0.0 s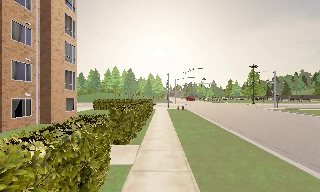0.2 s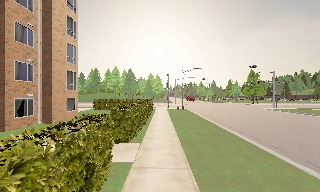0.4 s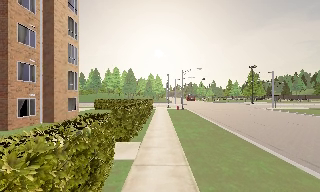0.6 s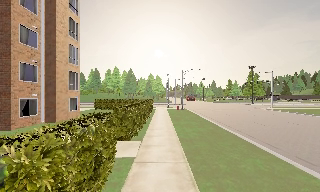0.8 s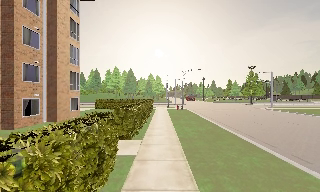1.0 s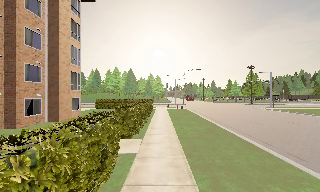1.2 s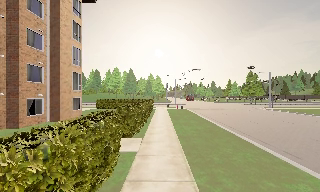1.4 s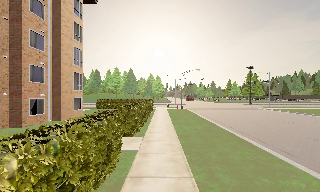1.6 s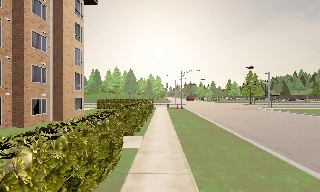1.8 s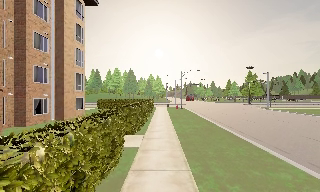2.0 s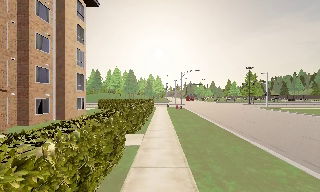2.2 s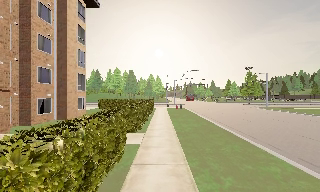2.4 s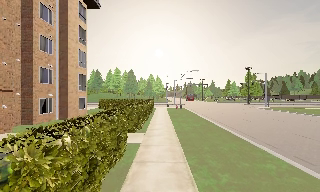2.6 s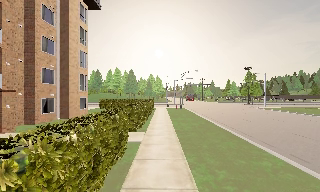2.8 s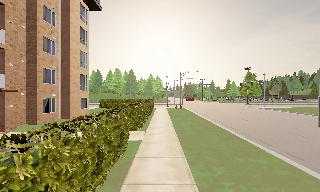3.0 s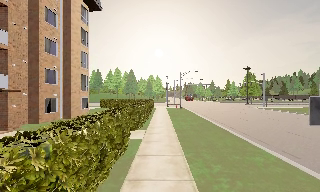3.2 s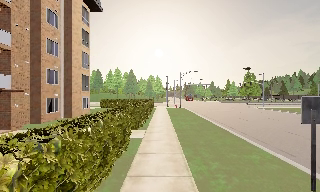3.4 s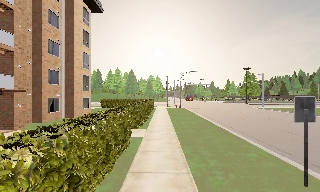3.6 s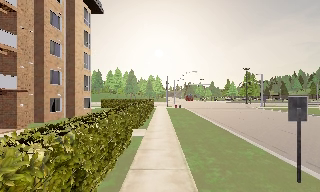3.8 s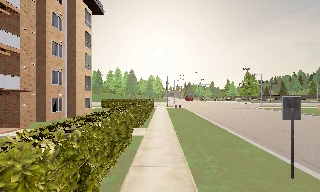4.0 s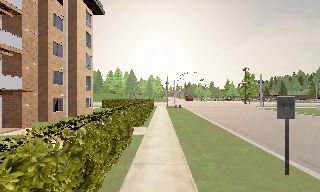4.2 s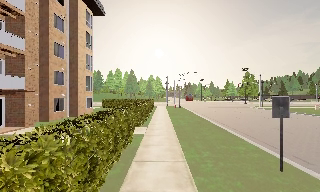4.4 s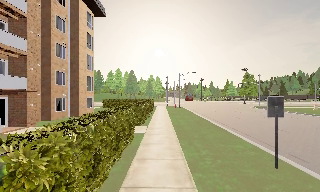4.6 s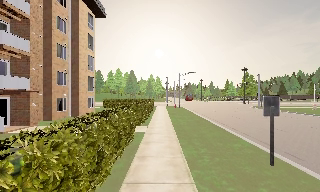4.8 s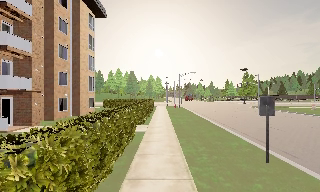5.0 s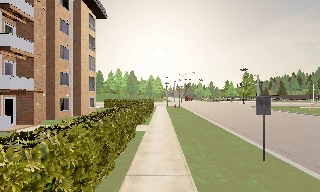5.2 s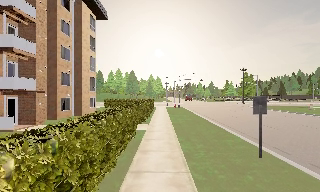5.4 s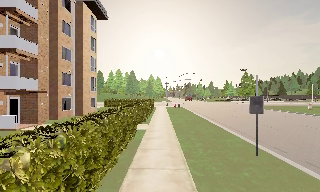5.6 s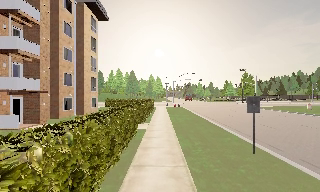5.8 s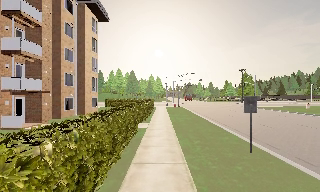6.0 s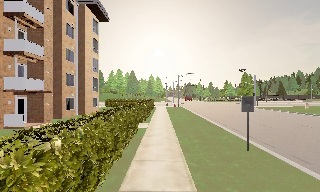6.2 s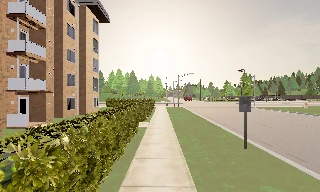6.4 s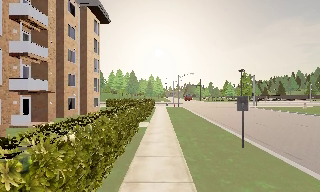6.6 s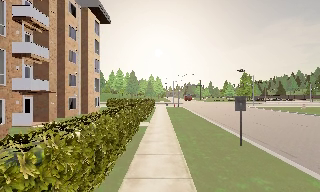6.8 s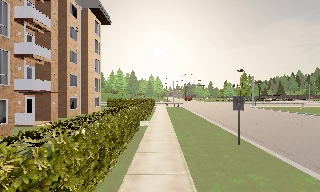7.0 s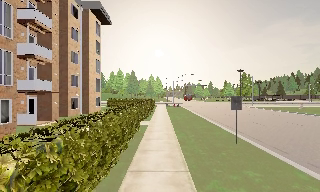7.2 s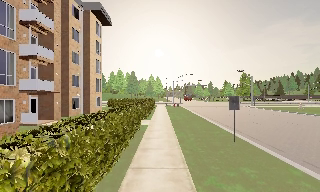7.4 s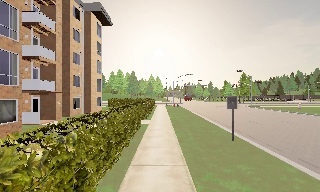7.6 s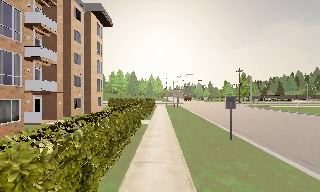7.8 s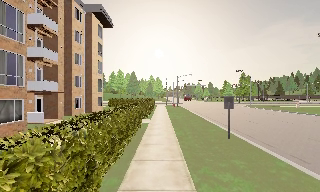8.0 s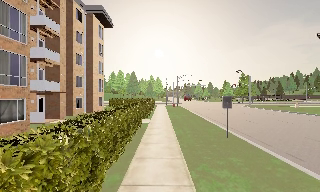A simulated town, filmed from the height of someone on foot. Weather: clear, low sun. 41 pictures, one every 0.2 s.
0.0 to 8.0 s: The camera travels backward, about 9 m, so what stands in front gets smaller.
The film runs backward here.
